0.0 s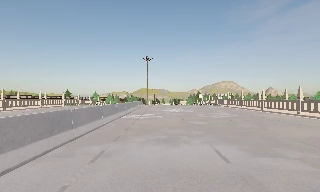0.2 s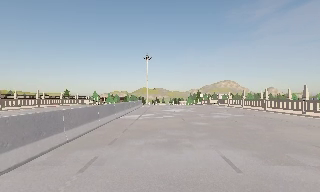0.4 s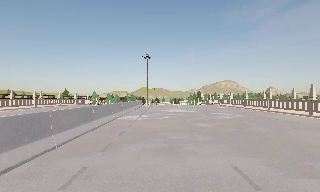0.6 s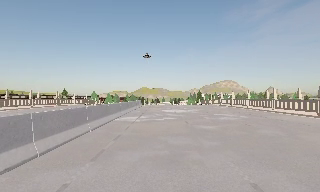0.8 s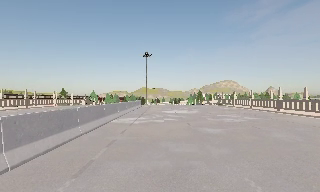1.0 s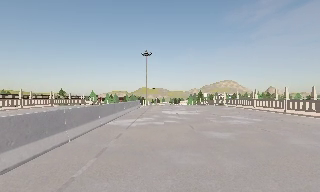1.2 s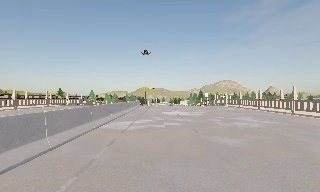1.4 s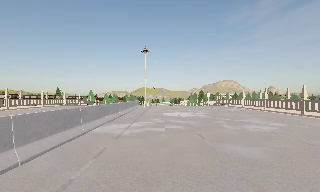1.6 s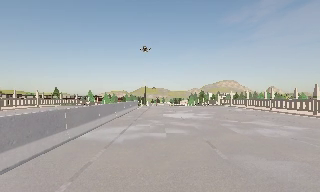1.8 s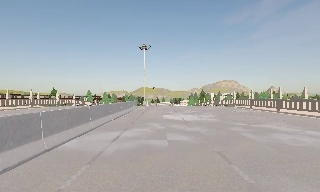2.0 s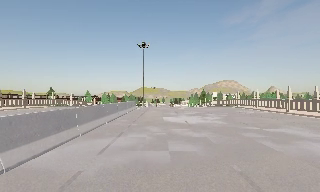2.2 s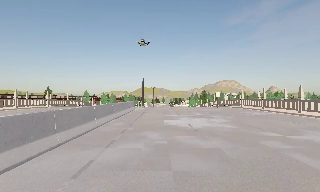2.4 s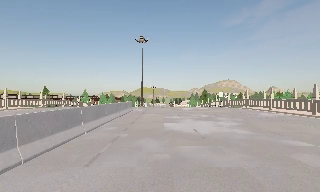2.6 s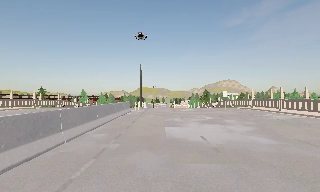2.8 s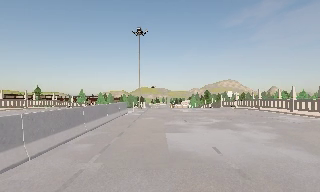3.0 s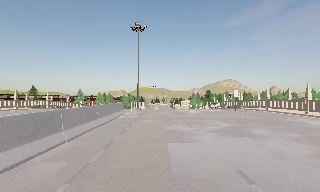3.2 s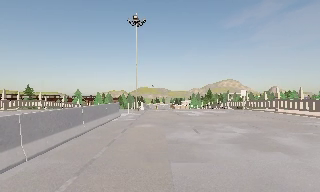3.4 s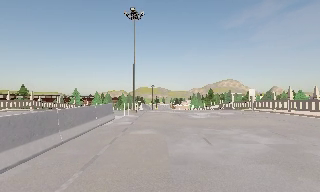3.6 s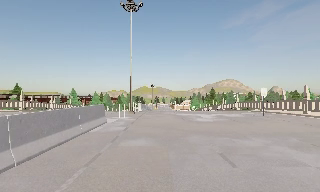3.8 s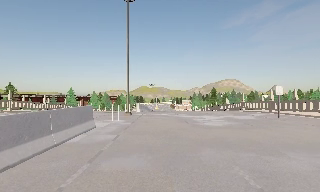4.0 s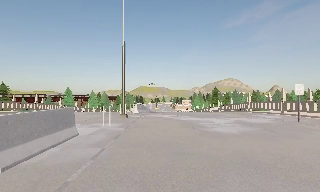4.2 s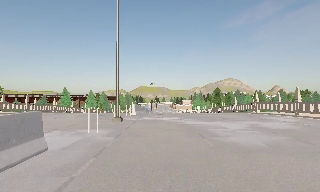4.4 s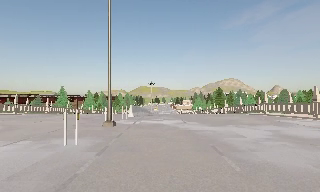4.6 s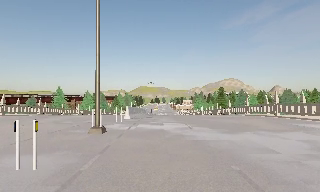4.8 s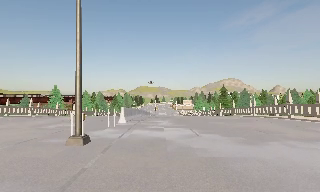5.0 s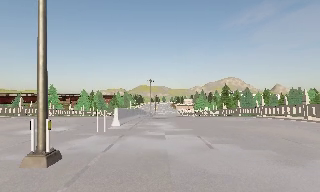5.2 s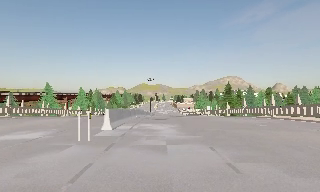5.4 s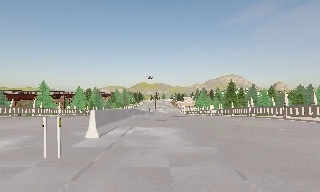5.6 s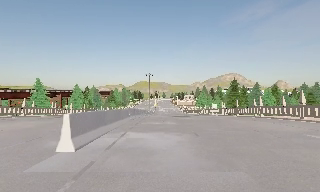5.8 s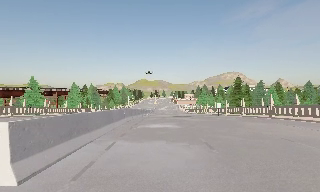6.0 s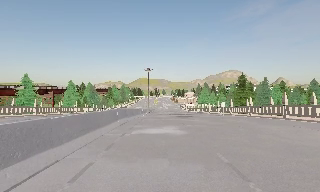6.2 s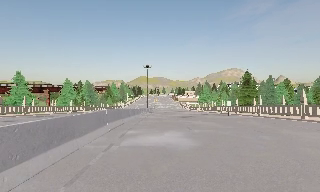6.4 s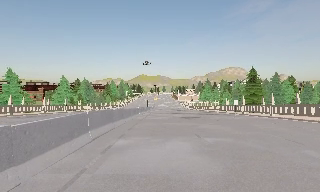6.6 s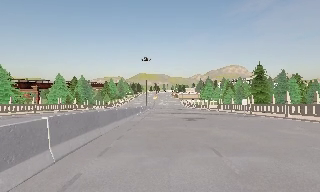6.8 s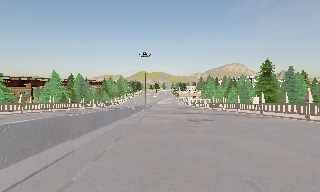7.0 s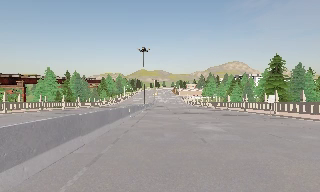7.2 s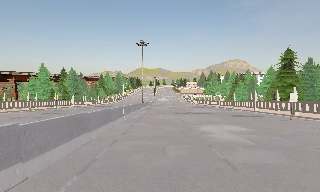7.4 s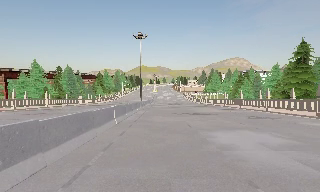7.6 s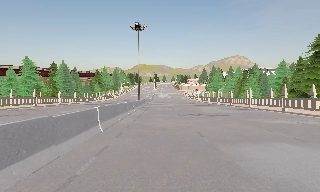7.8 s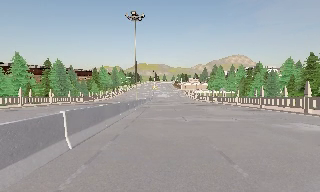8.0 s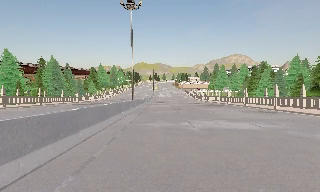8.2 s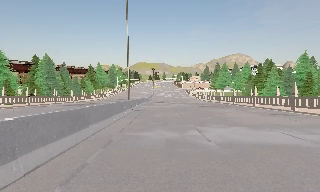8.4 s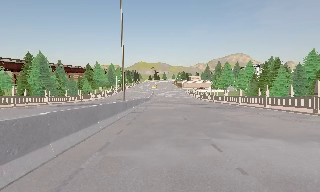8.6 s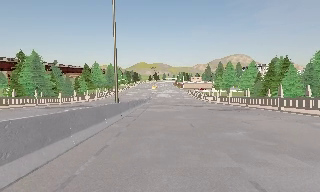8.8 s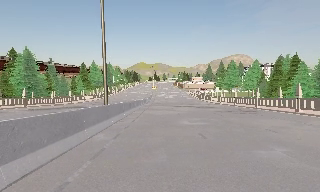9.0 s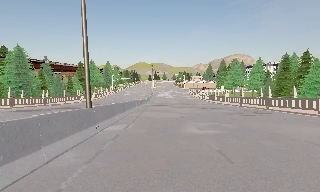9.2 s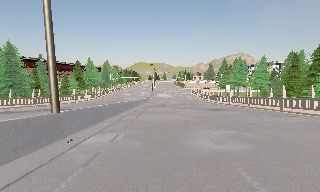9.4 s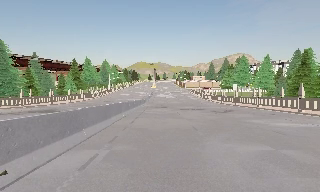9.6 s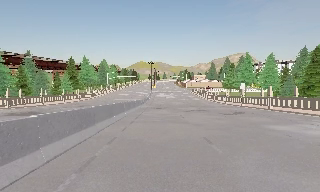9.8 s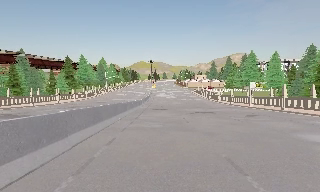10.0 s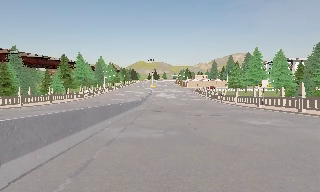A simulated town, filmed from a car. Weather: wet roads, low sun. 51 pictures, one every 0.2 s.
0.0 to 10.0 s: The camera travels forward, about 90 m, so what stands in front looms larger. It gains speed.
The film runs forward here.
